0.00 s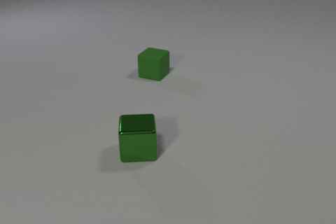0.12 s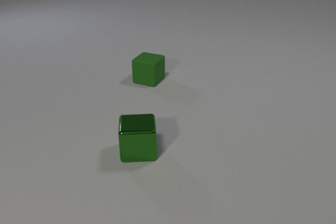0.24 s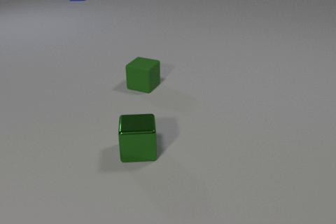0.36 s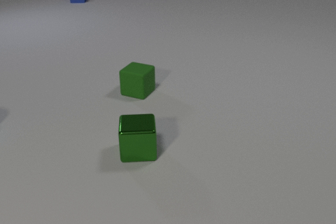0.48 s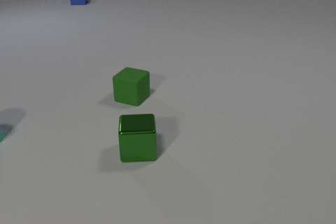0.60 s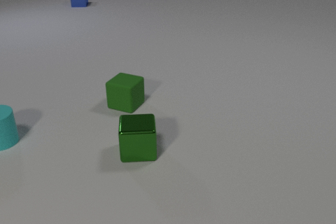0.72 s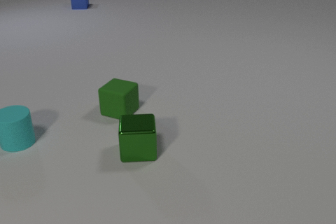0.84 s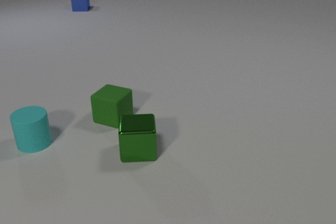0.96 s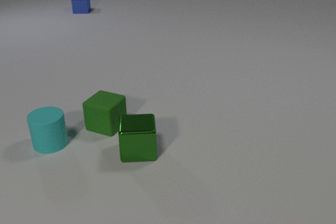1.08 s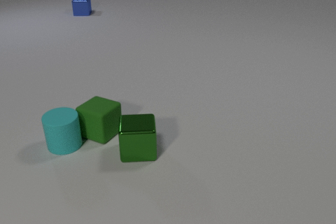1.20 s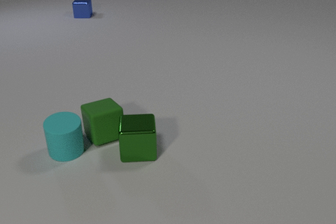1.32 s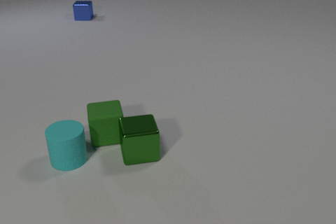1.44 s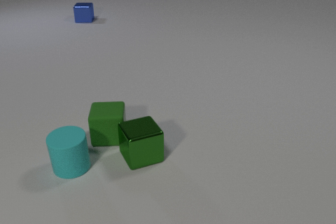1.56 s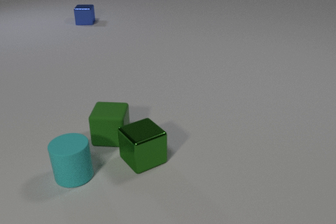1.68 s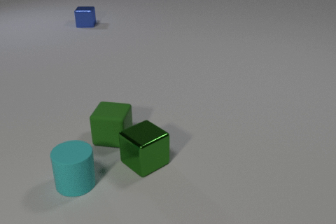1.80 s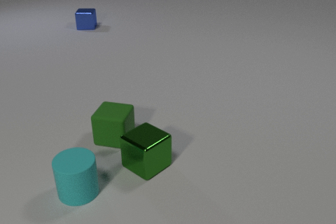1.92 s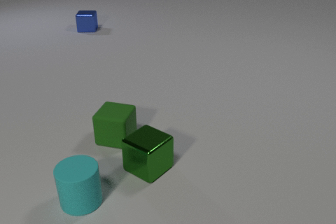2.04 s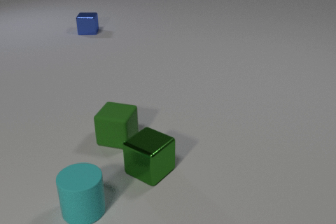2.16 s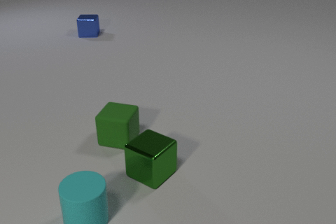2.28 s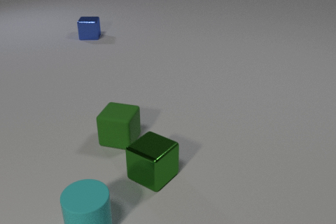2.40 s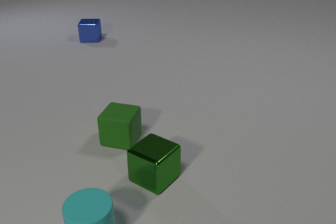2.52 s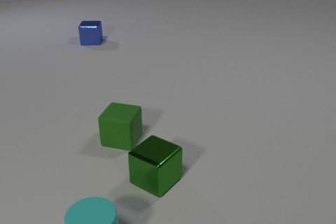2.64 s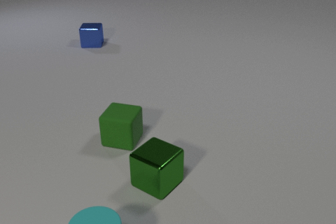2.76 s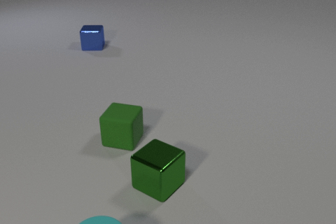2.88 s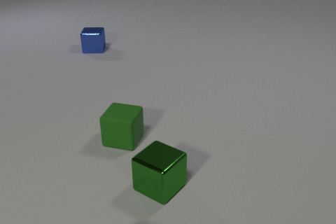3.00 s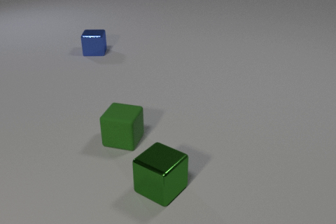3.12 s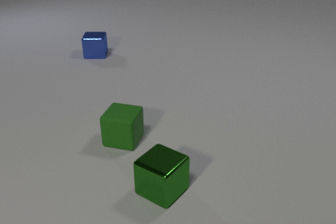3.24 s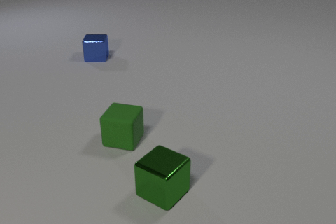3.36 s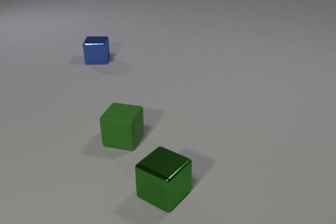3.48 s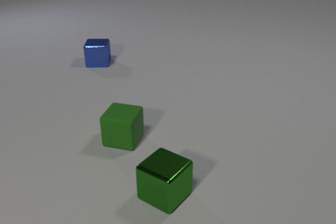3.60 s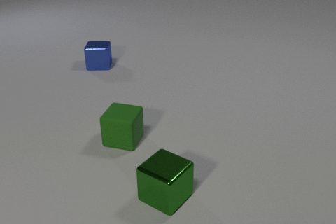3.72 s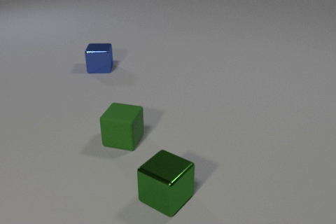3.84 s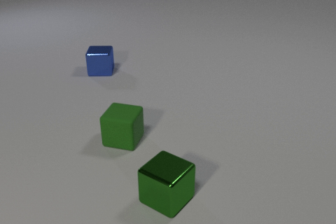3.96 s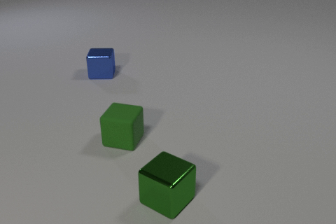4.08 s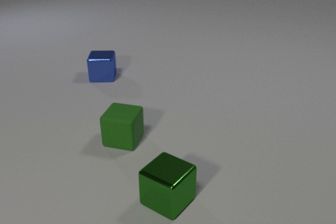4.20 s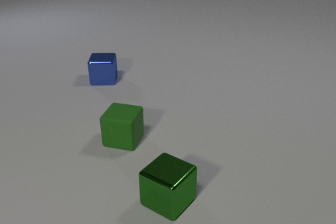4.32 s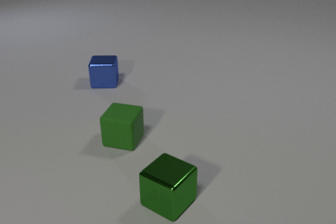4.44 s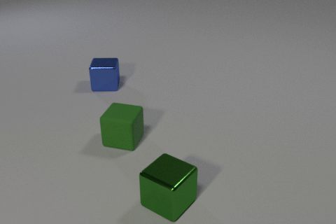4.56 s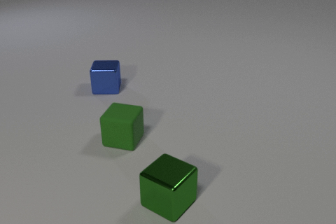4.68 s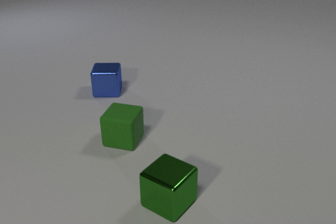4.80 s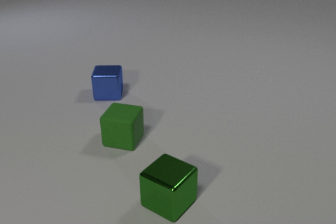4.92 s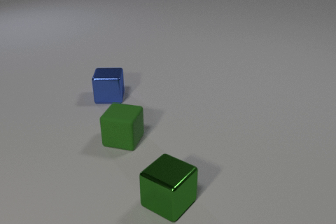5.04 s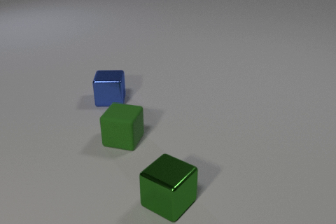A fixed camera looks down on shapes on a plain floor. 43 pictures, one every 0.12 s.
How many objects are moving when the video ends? 1.
How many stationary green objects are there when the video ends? 2.
What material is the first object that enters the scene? metal.
0.00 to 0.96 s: The cyan rubber cylinder comes in at the left edge, slides to the right and toward the camera. The green rubber cube slides toward the camera and to the left. The blue metal cube comes in at the top edge, slides toward the camera.
0.96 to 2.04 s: The cyan rubber cylinder slides toward the camera. The green rubber cube slides toward the camera and to the right, spins so that its near face slides to the left, clockwise seen from above. The green metal cube slides toward the camera, spins counterclockwise seen from above by about 45 degrees, its near face sliding to the right. The blue metal cube slides toward the camera. The cyan rubber cylinder and the green rubber cube collide. The green rubber cube and the green metal cube collide.
2.04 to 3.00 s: The cyan rubber cylinder slides toward the camera, leaves at the bottom edge. The green metal cube slides toward the camera. The blue metal cube slides toward the camera.
3.00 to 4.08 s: The green metal cube slides toward the camera. The blue metal cube slides toward the camera.
4.08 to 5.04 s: The blue metal cube slides toward the camera.
